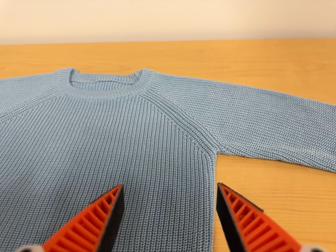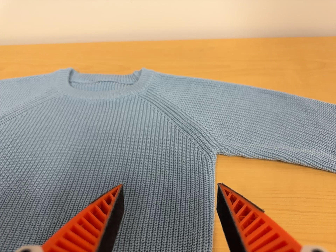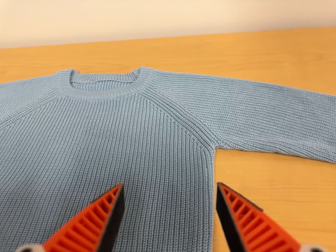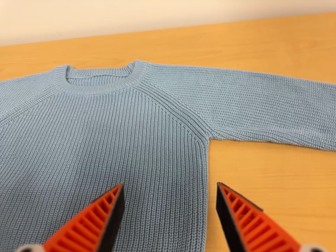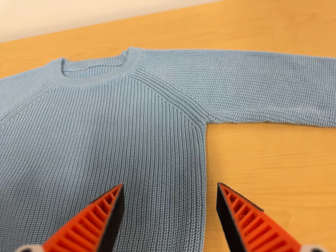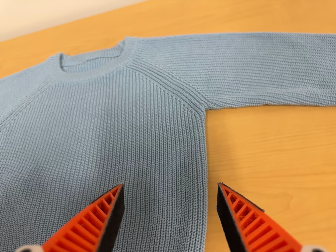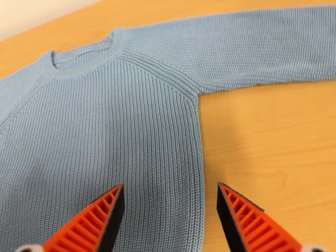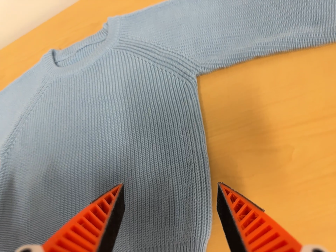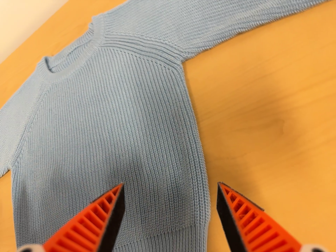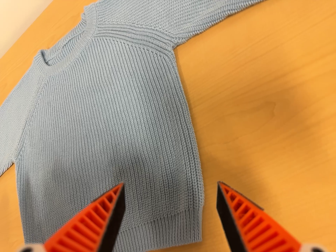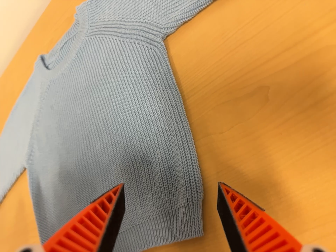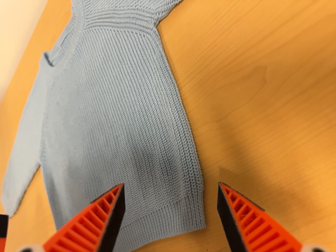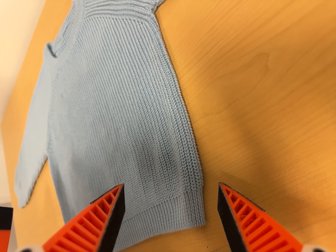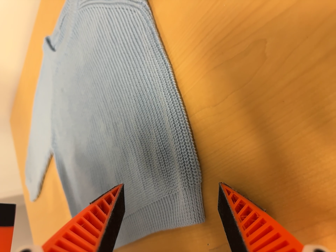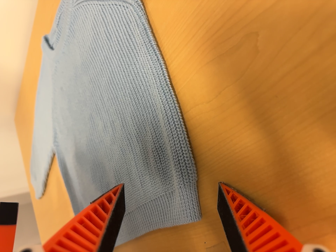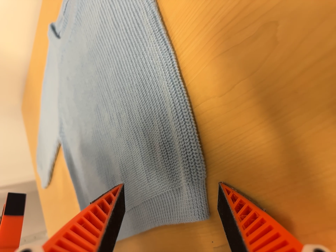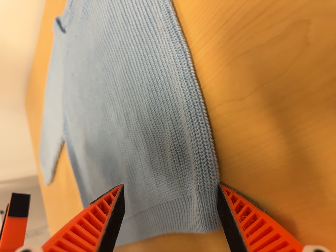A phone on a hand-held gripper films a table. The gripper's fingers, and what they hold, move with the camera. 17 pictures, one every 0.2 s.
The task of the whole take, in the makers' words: fold up.
0.0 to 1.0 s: The camera travels to its right, about 5 cm. Its aim tips toward the bottom of its view by about 10 degrees, and the scene shifts upward. It rolls about its line of sight by about 10 degrees, and the scene rotates counterclockwise.
1.0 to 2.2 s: The camera pans to its left by about 20 degrees. It travels to its right, about 14 cm. Its aim tips toward the bottom of its view by about 15 degrees, and the scene shifts upward. It rolls about its line of sight by about 30 degrees, and the scene rotates counterclockwise.
2.2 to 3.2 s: The camera travels forward, about 6 cm, so what stands in front looms larger. Its aim tips toward the bottom of its view by about 10 degrees, and the scene shifts upward.
The film runs forward here.
